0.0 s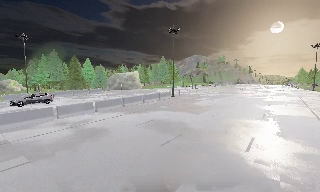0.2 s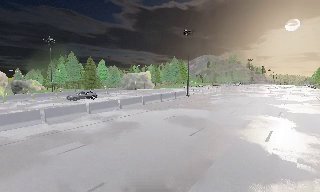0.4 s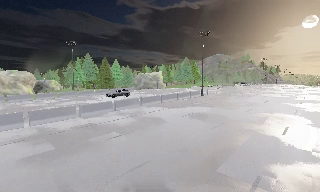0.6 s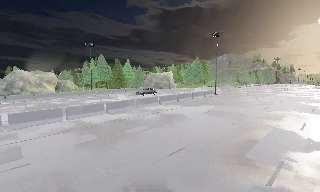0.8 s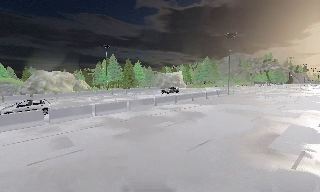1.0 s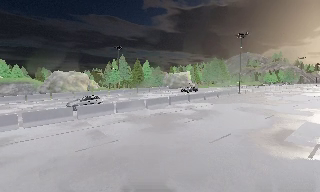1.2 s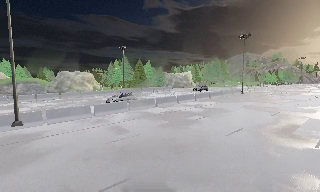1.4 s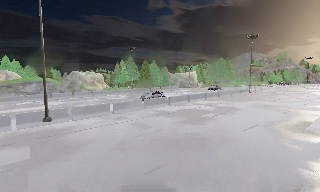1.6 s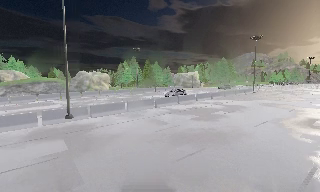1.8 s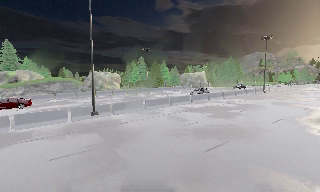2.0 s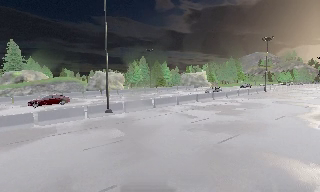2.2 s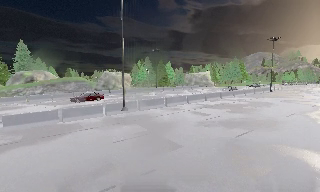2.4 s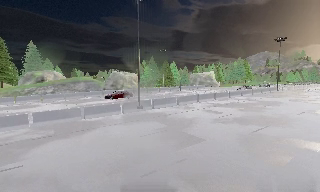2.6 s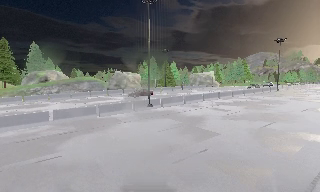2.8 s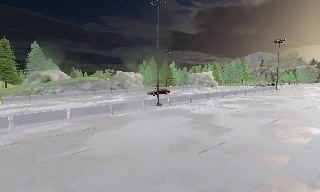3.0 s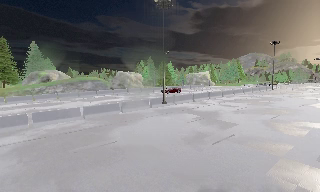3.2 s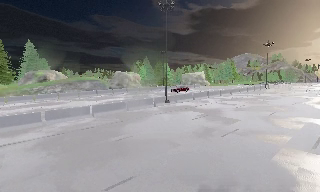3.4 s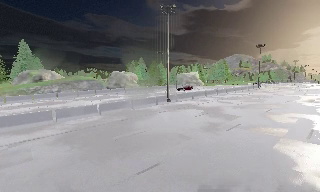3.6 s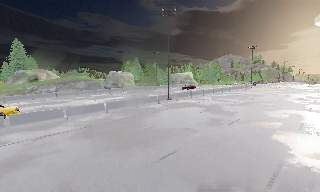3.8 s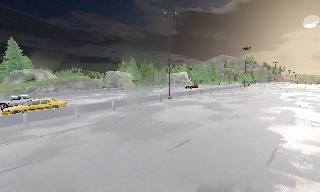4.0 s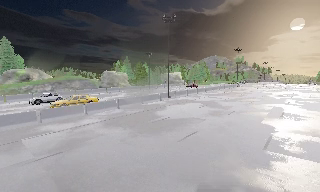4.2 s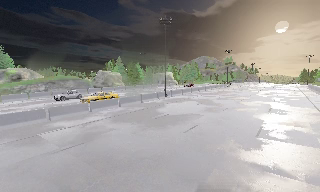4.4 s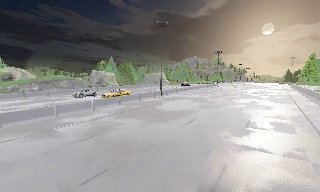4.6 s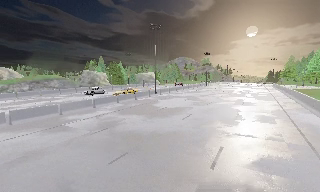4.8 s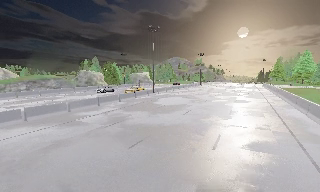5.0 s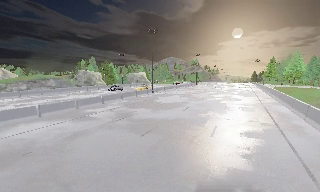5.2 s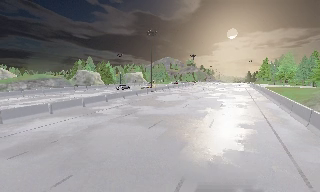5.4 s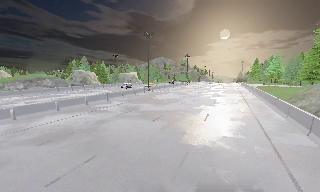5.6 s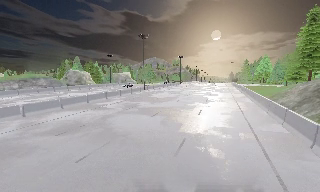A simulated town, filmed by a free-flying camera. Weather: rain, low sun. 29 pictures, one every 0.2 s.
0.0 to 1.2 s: The camera swings to its left by about 15 degrees, and the scene slides to the right. It travels to its left and backward, about 10 m, so close, fixed things drift to the right.
1.2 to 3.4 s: The camera travels to its left and backward, about 16 m, so close, fixed things drift to the right.
3.4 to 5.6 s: The camera pans to its right, which is clockwise from overhead, by about 30 degrees. It travels backward and to its left, about 17 m, so what stands in front gets smaller.
The film runs backward here.
